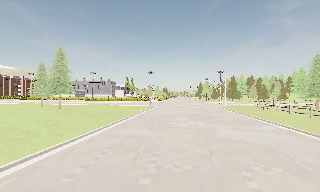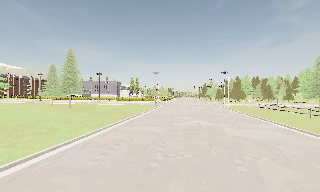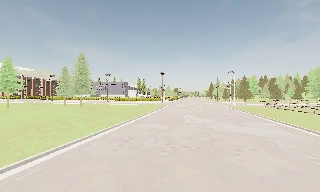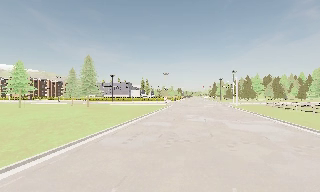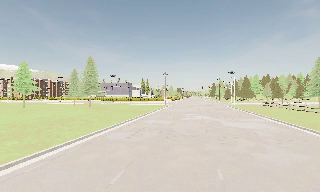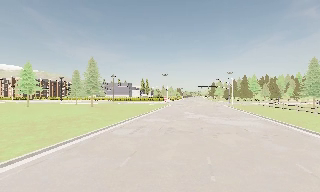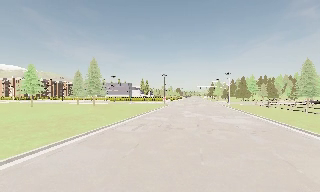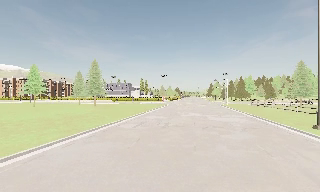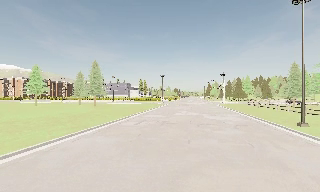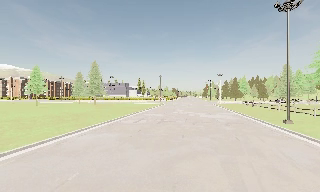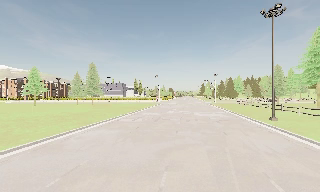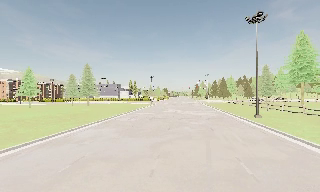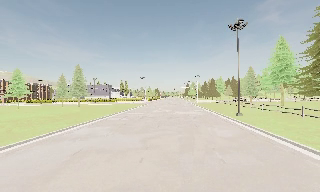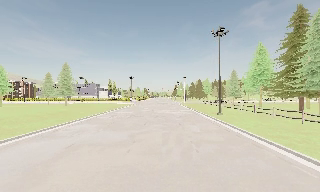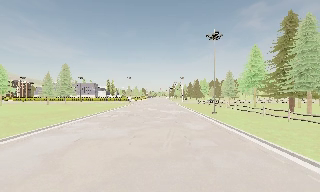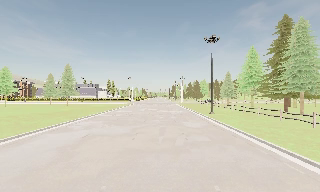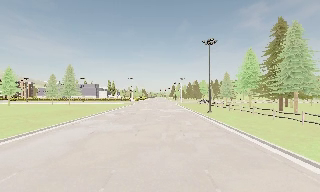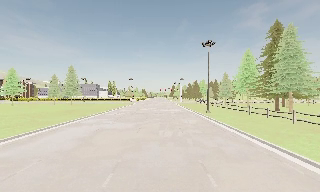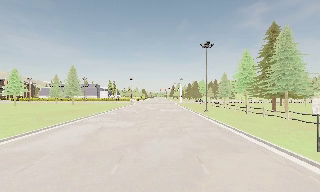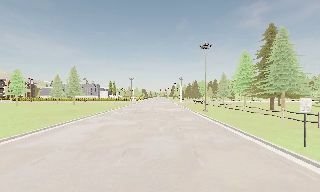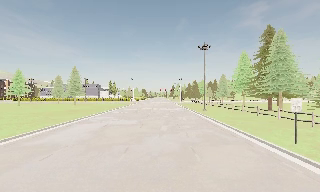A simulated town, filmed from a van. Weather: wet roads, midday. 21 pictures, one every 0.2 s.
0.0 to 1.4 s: The camera travels backward, about 9 m, so what stands in front gets smaller.
1.4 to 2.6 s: The camera pans to its right, which is clockwise from overhead, by about 10 degrees. It travels backward, about 7 m, so what stands in front gets smaller.
2.6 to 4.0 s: The camera travels backward, about 6 m, so what stands in front gets smaller. It loses speed.
The film runs backward here.
